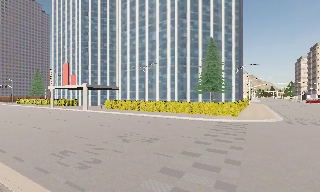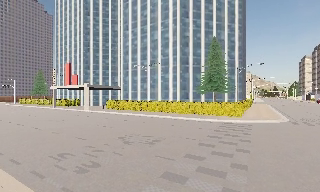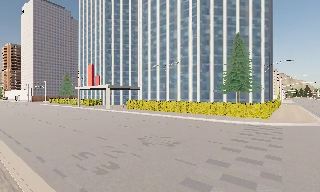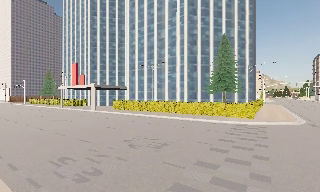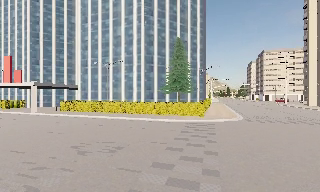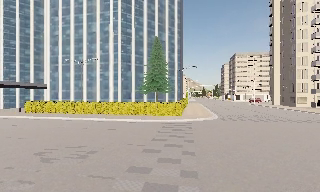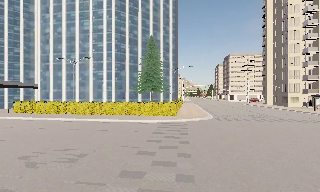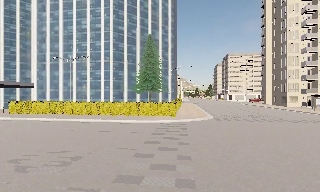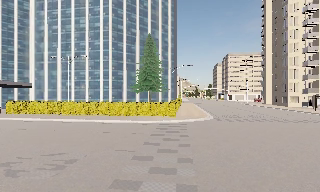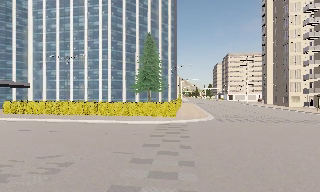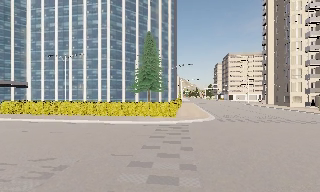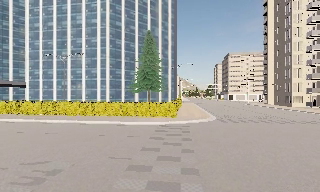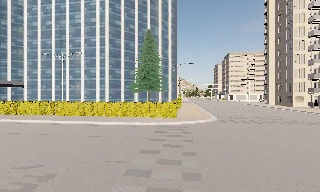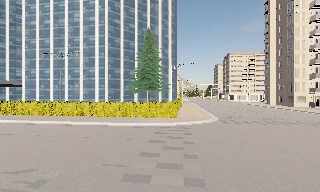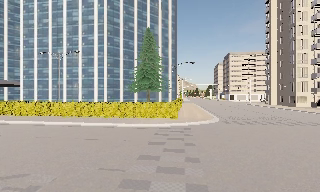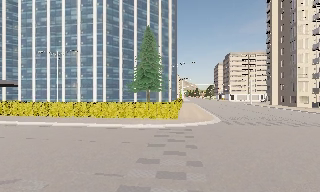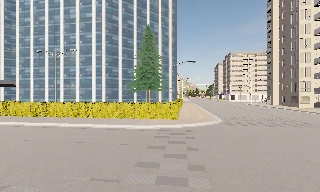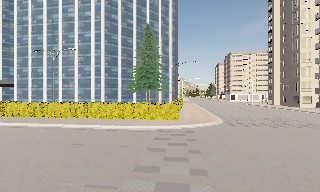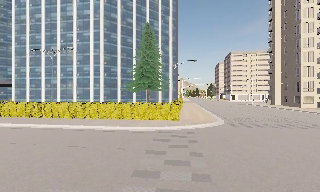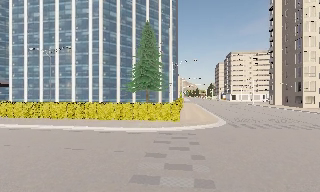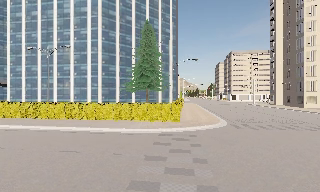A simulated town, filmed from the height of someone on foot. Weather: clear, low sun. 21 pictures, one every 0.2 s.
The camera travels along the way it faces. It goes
forward.
0.0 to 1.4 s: The scene slides to the left, as the camera pans about 20 degrees to its right. It travels forward, about 2.5 m, so what stands in front looms larger.
1.4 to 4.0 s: The camera travels forward, about 4.5 m, so what stands in front looms larger.
The film runs forward here.
